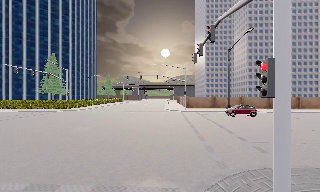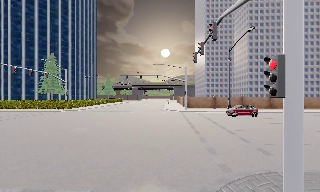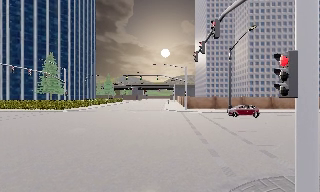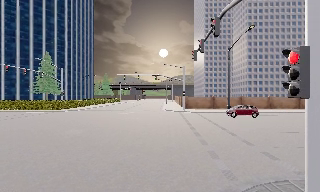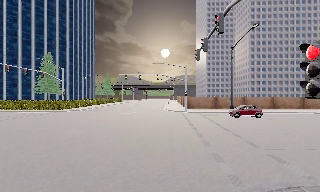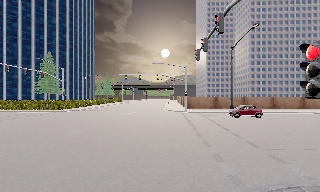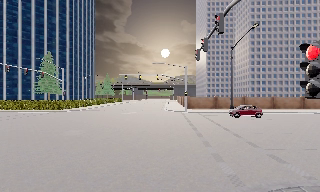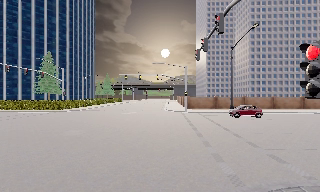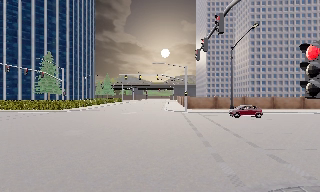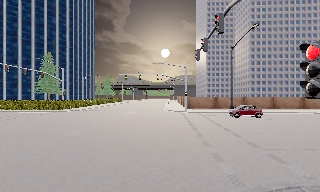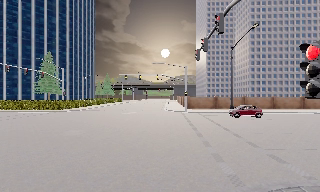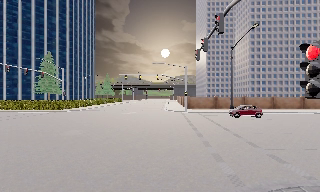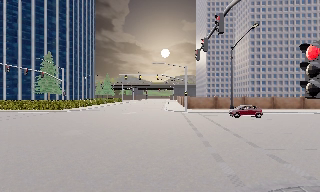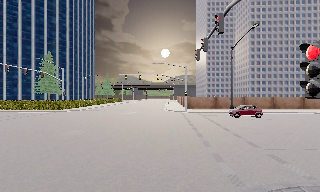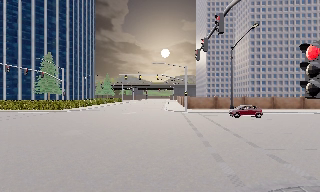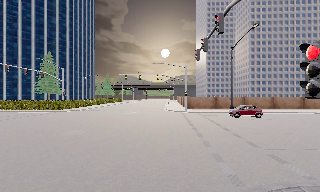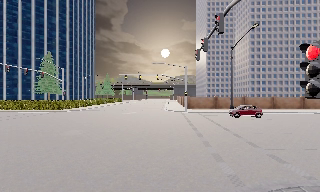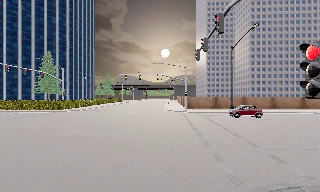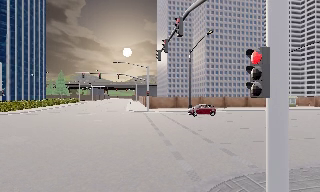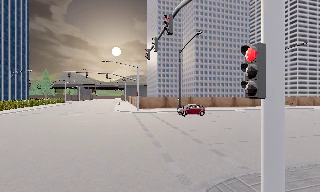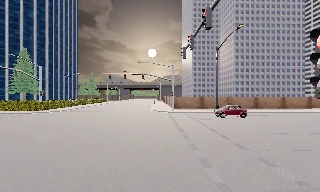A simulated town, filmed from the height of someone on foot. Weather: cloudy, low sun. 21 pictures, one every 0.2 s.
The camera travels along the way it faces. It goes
forward.
0.0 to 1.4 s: The camera travels forward, about 1 m, so what stands in front looms larger. It loses speed.
1.4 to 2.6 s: The camera keeps its place and its aim.
2.6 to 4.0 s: The camera travels forward, about 0.5 m, so what stands in front looms larger. It gains speed.
The film runs forward here.
